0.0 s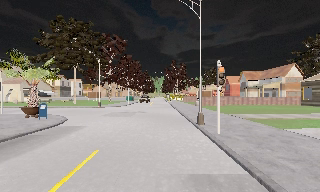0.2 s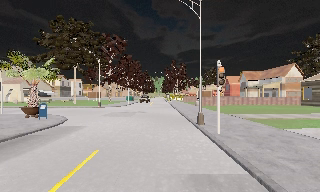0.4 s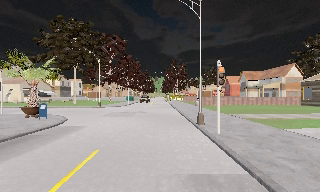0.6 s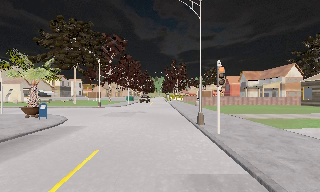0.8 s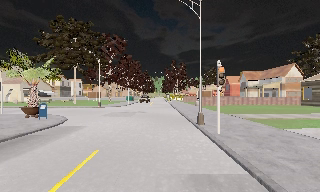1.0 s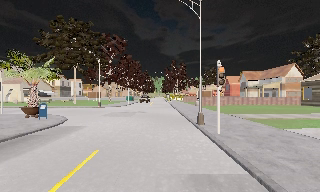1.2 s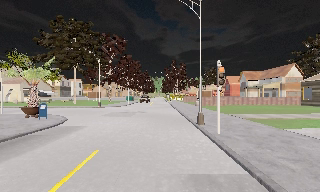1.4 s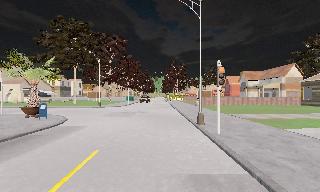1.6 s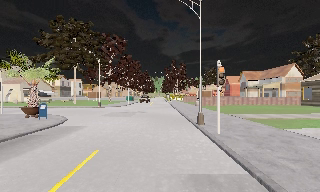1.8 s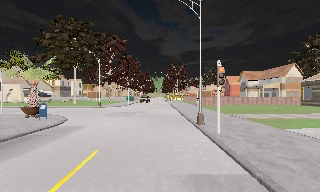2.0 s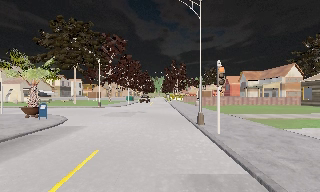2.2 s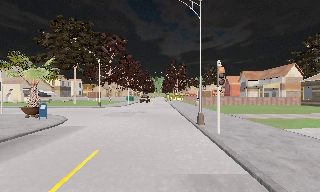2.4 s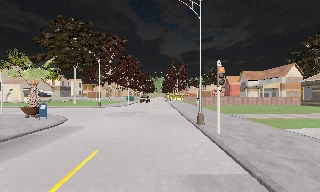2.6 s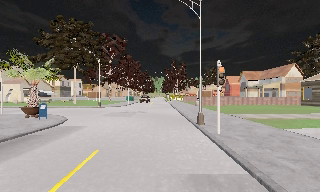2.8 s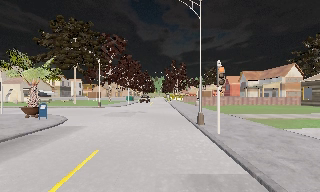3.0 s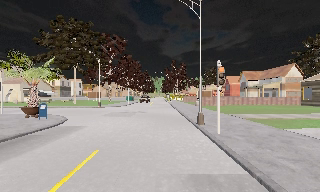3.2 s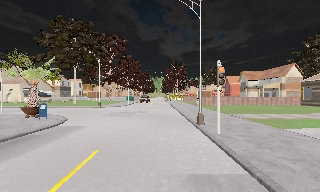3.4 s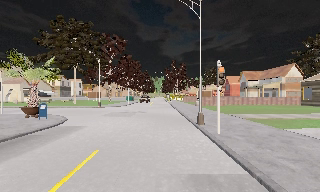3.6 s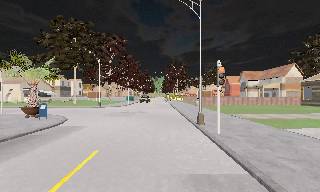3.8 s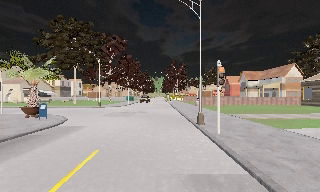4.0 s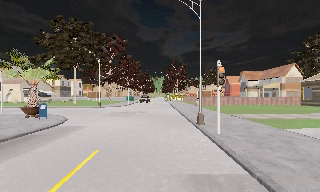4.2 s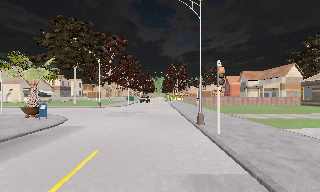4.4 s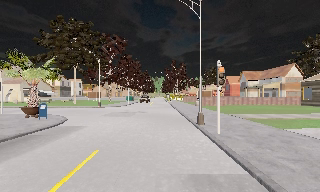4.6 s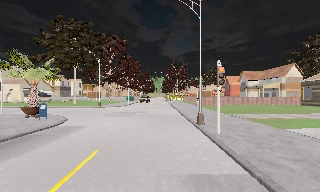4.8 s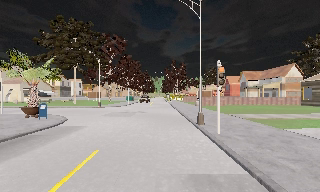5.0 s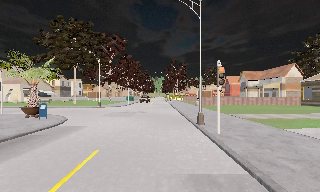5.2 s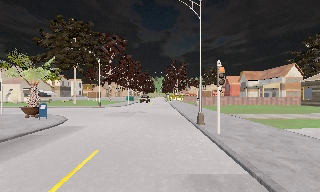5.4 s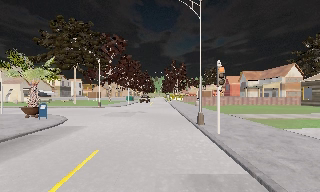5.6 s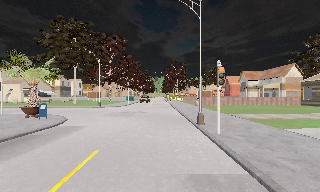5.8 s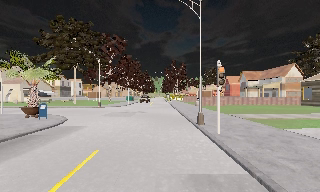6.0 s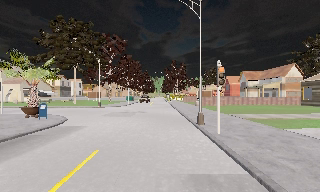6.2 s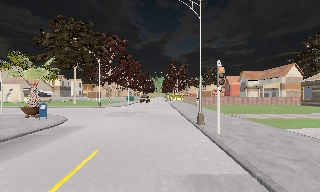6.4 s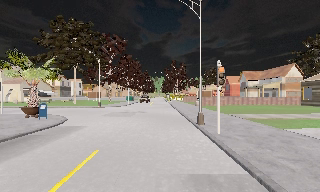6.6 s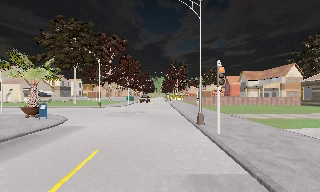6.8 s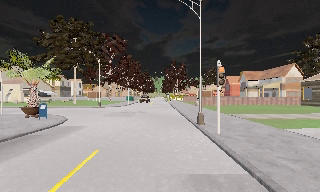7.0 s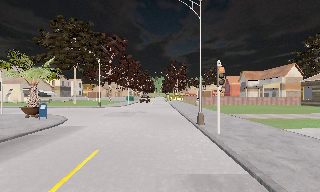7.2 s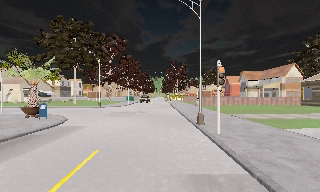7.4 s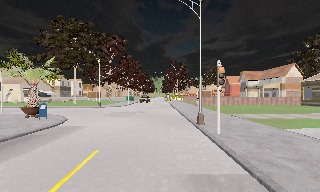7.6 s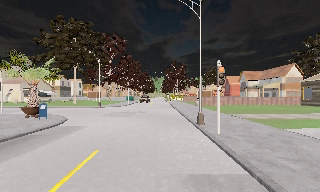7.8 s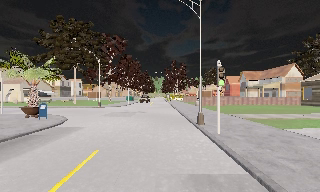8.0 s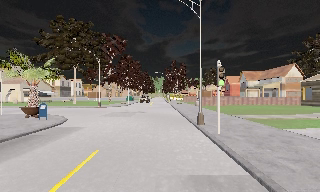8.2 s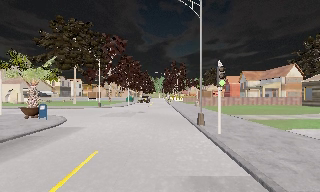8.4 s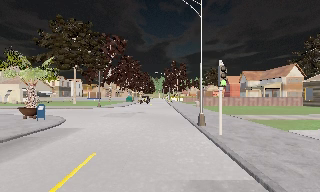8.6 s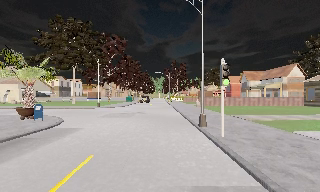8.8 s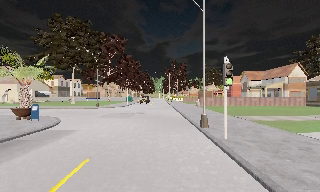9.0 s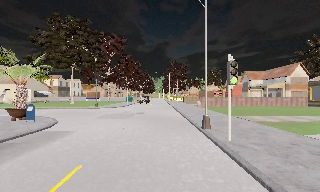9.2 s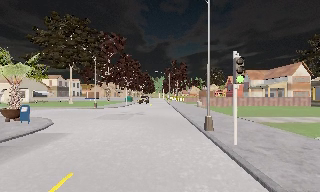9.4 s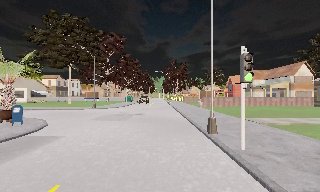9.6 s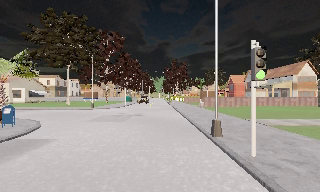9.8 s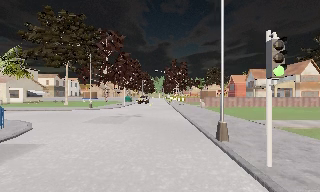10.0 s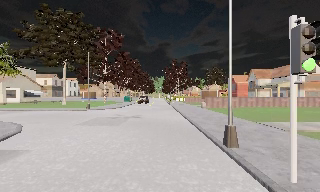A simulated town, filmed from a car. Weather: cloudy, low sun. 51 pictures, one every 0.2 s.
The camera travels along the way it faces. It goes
forward.
0.0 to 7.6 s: The camera keeps its place and its aim.
7.6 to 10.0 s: The camera travels forward, about 4 m, so what stands in front looms larger. It gains speed.
The film runs forward here.
